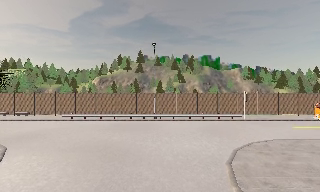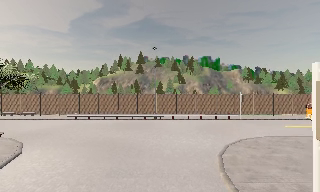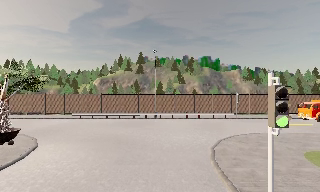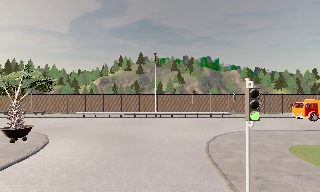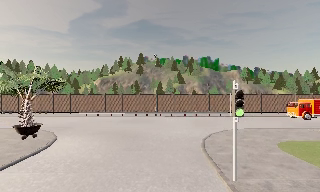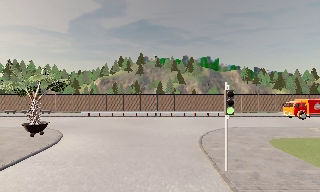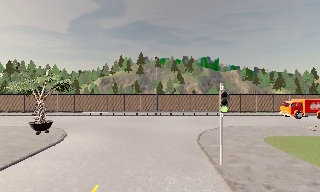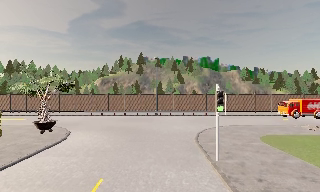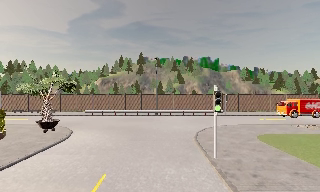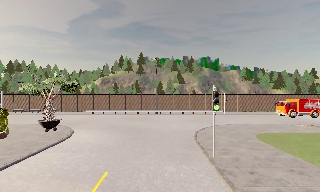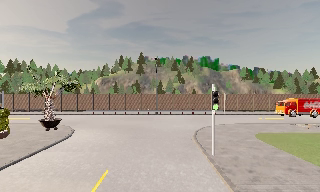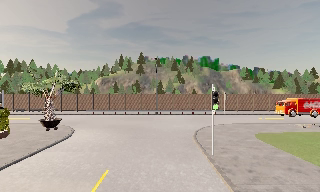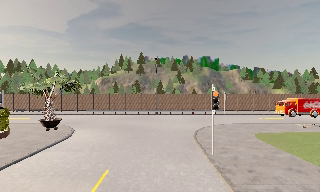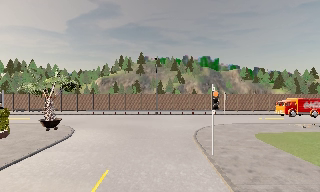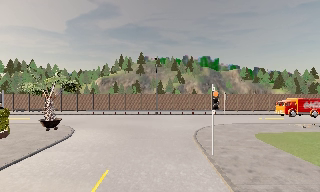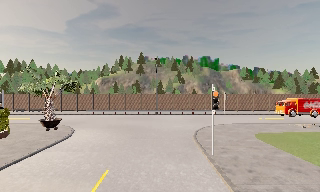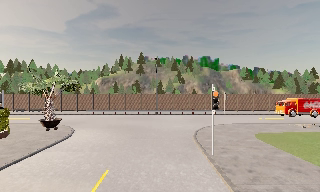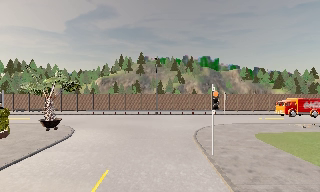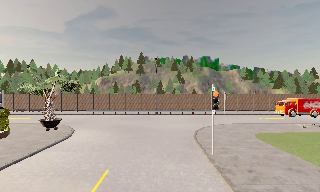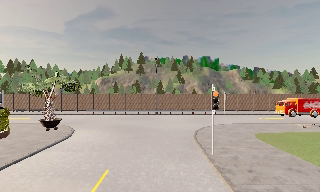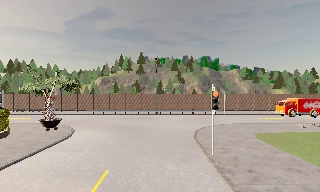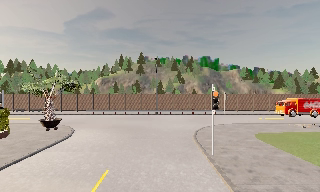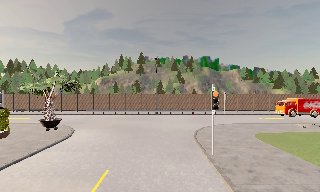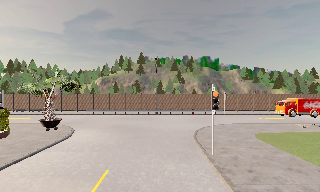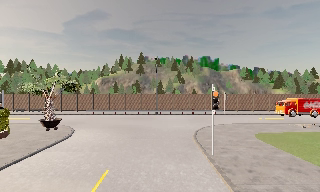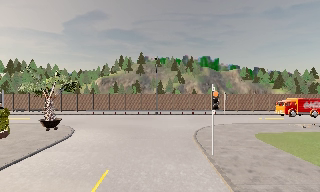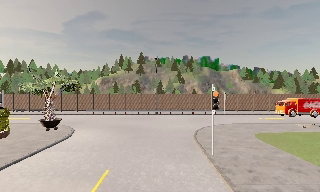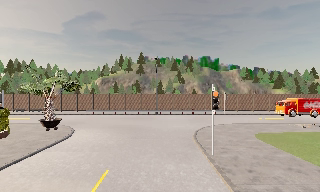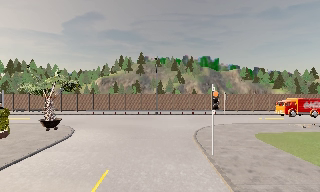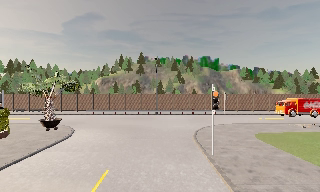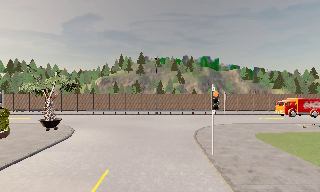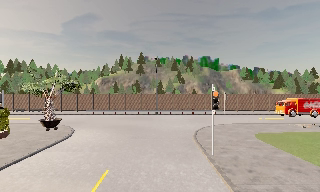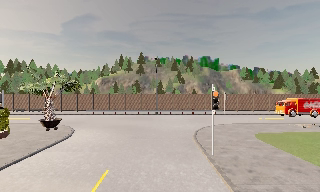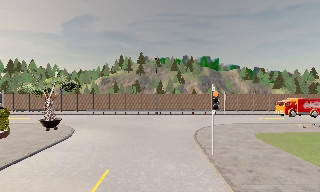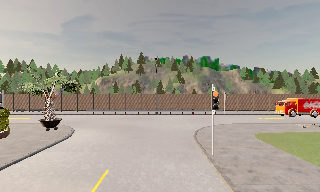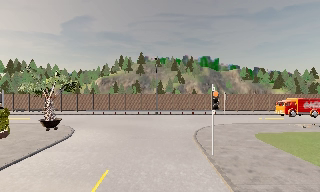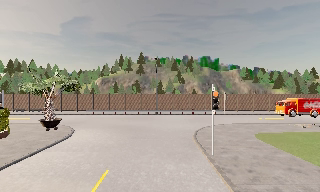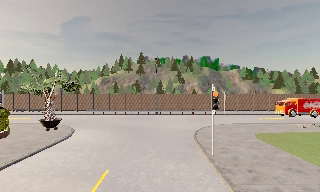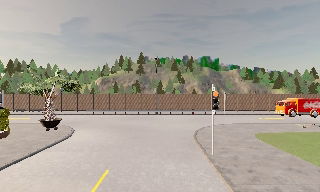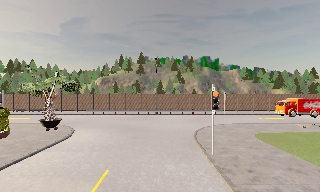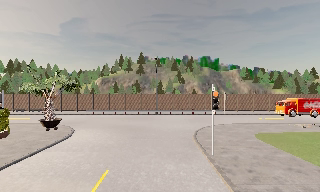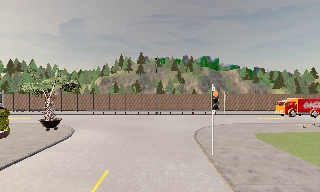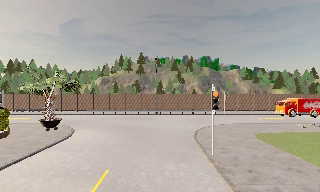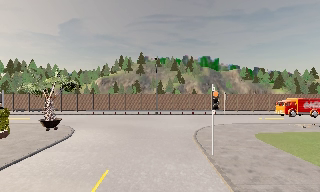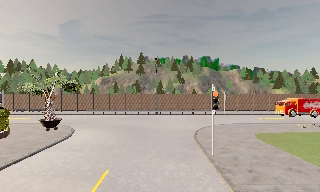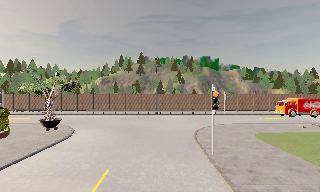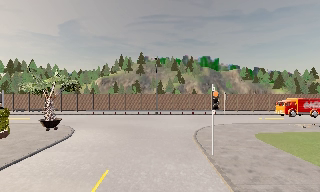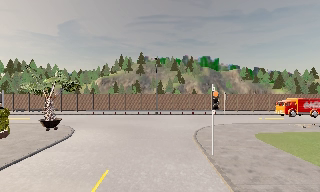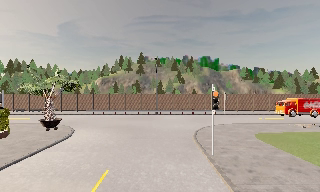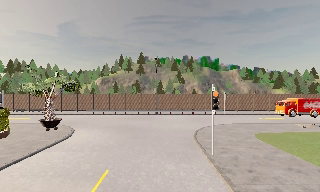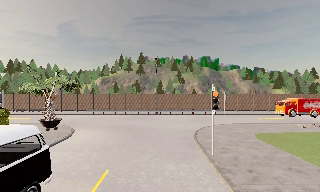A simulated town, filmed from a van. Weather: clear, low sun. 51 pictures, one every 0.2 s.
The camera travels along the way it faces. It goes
backward.
0.0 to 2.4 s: The camera travels backward, about 6 m, so what stands in front gets smaller. It loses speed.
2.4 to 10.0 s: The camera keeps its place and its aim.
The film runs backward here.
